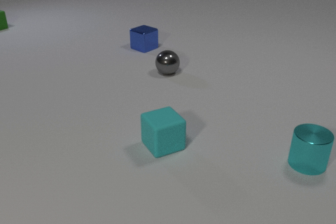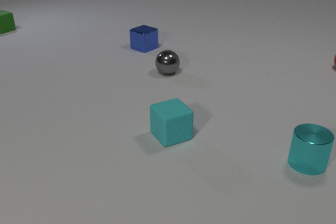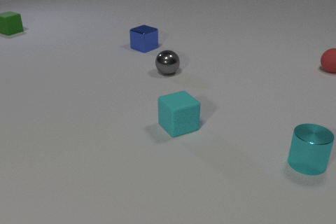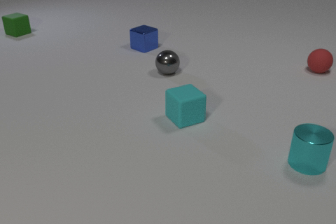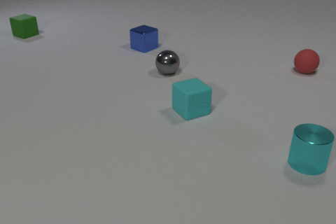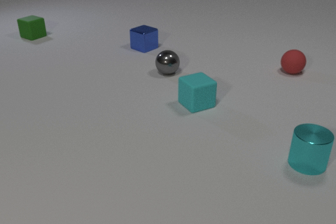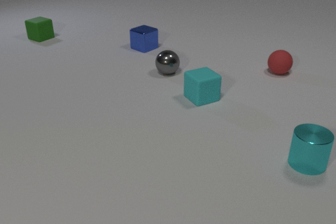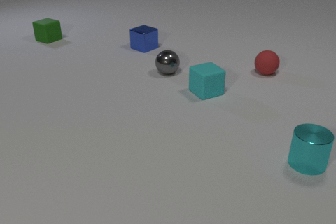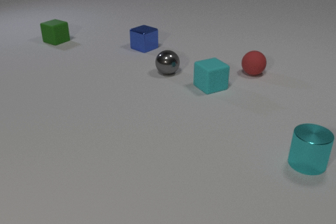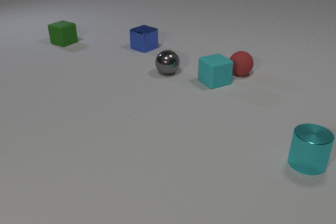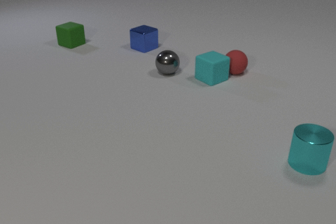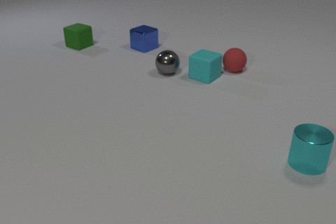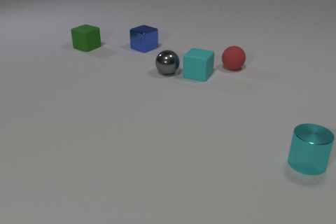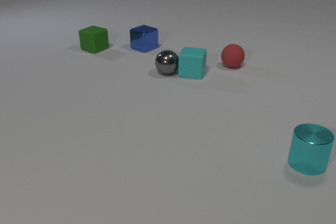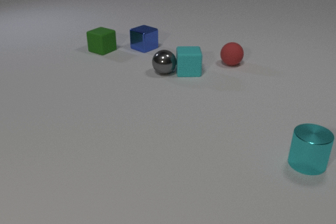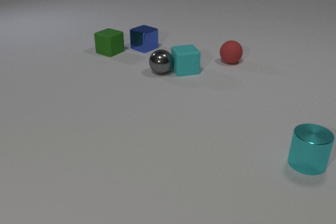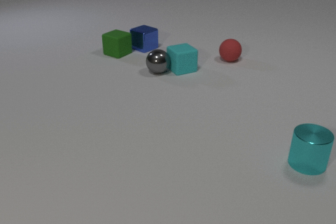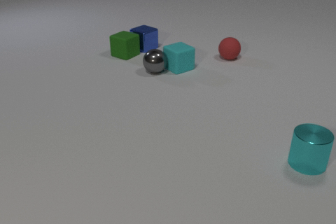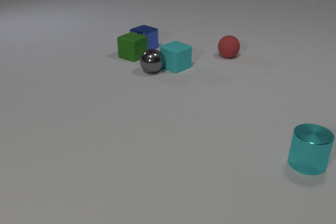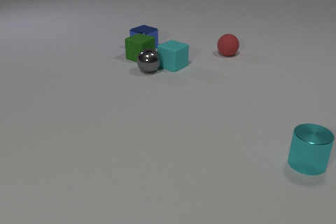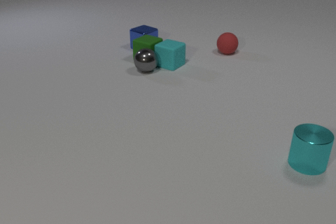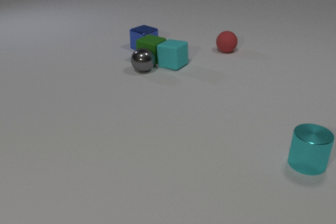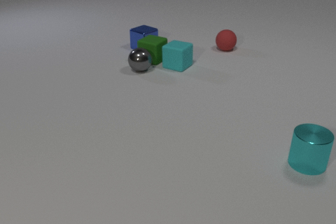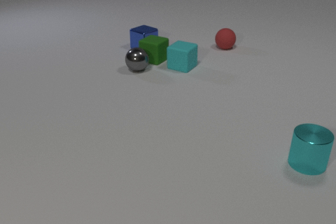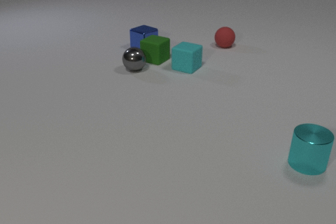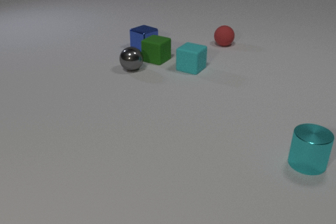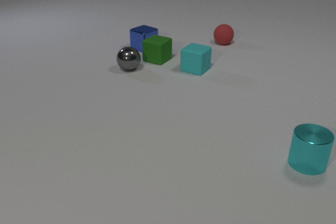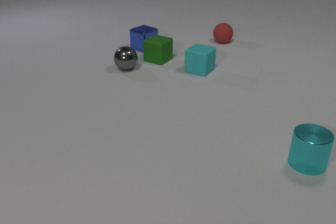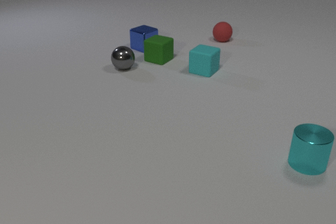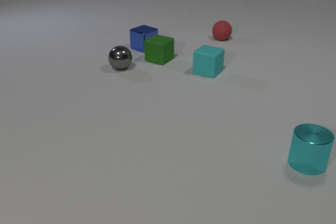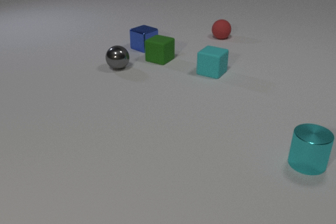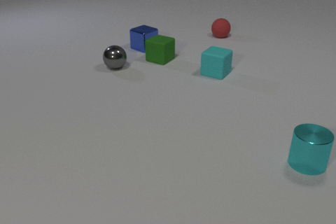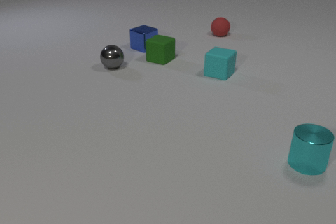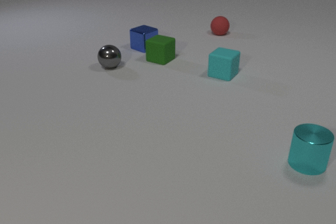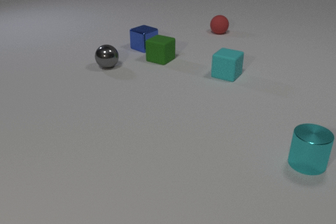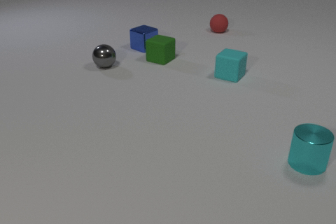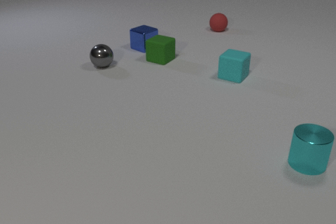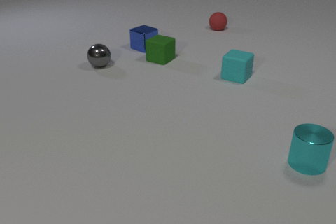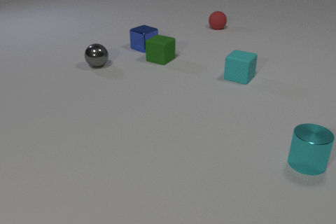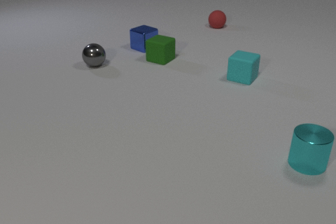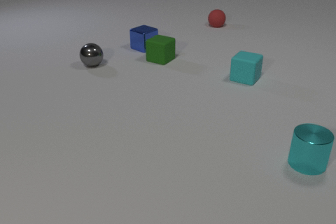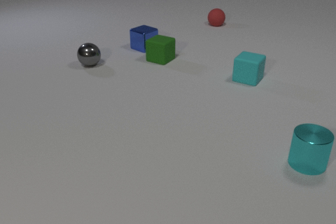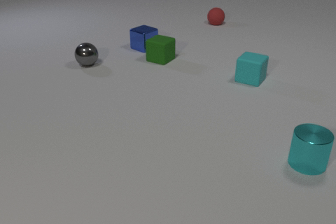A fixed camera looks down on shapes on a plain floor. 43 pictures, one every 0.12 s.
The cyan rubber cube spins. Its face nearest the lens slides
to the right.
The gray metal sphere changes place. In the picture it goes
to the left.
0.00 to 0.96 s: The red rubber sphere comes in at the right edge, rolls to the left and toward the camera. The cyan rubber cube slides away from the camera. The green rubber cube slides toward the camera and to the right.
0.96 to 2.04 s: The red rubber sphere rolls away from the camera and to the left. The cyan rubber cube slides away from the camera and to the left, spins counterclockwise seen from above by about 90 degrees, its near face sliding to the right. The gray metal sphere rolls to the left. The green rubber cube slides to the right and toward the camera. The red rubber sphere and the cyan rubber cube collide. The cyan rubber cube and the gray metal sphere collide.
2.04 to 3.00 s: The red rubber sphere rolls away from the camera. The cyan rubber cube slides to the right. The gray metal sphere rolls to the left. The green rubber cube slides to the right and toward the camera. The cyan rubber cube and the green rubber cube collide.
3.00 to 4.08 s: The red rubber sphere rolls away from the camera. The cyan rubber cube slides to the right. The gray metal sphere rolls to the left.
4.08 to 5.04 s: The red rubber sphere rolls away from the camera. The cyan rubber cube slides to the right. The gray metal sphere rolls to the left and away from the camera.
How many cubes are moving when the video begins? 2.
Are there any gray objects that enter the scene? no.
How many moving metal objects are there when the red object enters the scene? 0.
